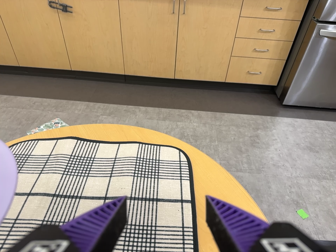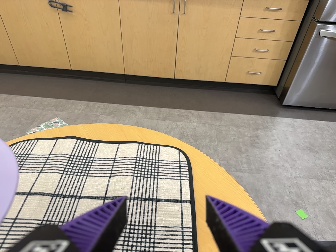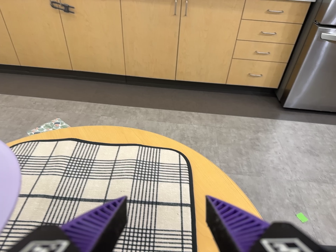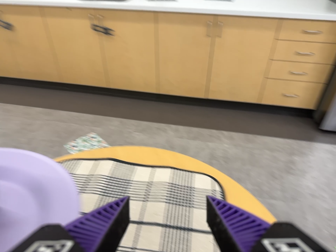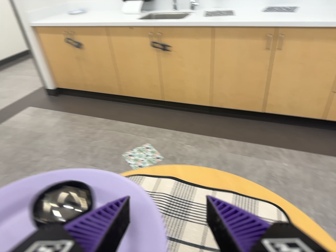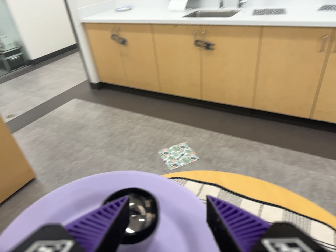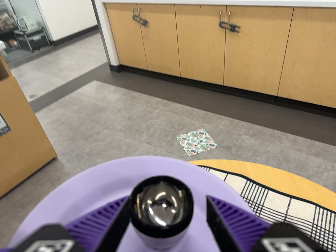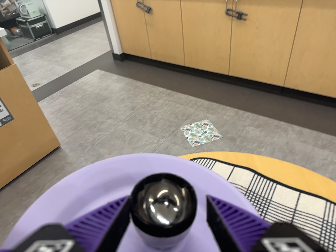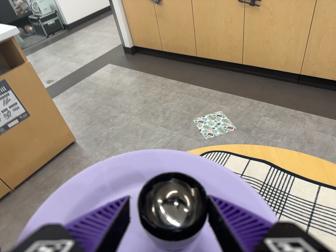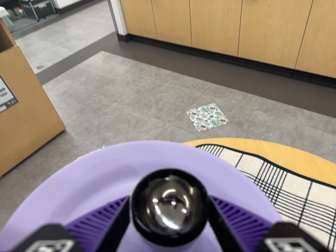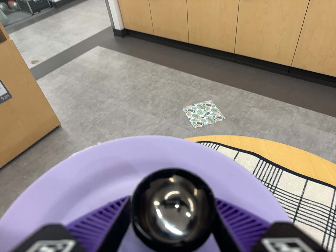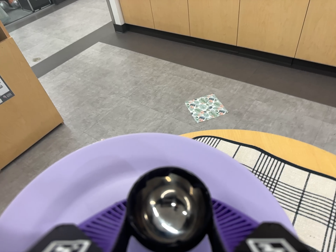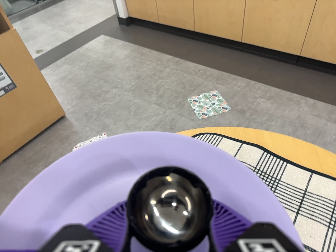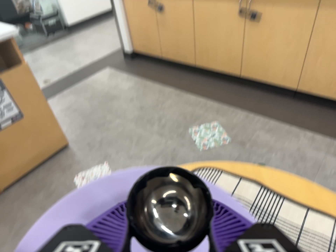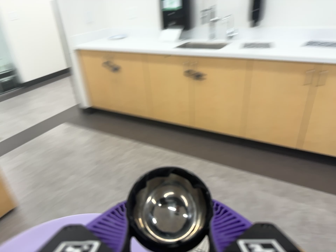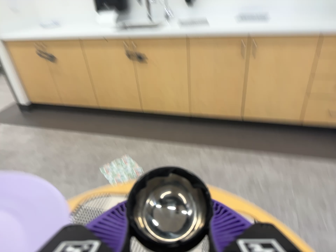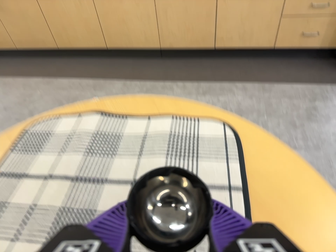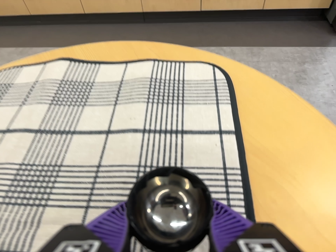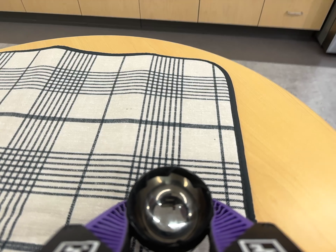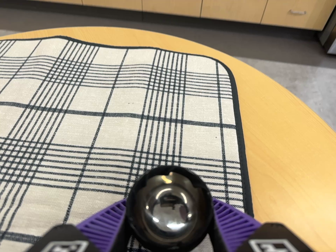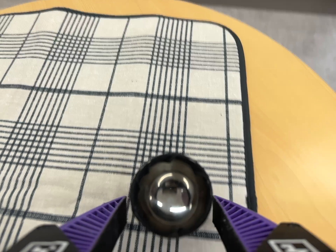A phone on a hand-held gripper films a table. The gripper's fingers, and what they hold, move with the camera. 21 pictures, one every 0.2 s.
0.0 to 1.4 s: The camera swings to its left by about 30 degrees, and the scene slides to the right. It travels to its left and toward the top of its view, about 14 cm, so close, fixed things drift to the right. It rolls about its line of sight by about 10 degrees, and the scene rotates clockwise.
1.4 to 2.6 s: The camera shifts only a little, or ends up much as it began.
2.6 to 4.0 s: The camera swings to its right by about 30 degrees, and the scene slides to the left. It travels toward the bottom of its view, to its right and forward, about 28 cm, so close, fixed things drift upward. Its aim tips toward the bottom of its view by about 20 degrees, and the scene shifts upward. It rolls about its line of sight by about 15 degrees, and the scene rotates counterclockwise.
The film runs forward here.
